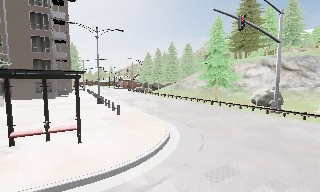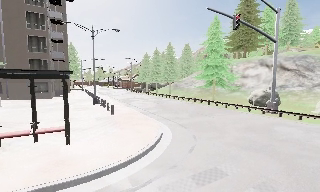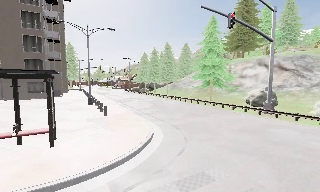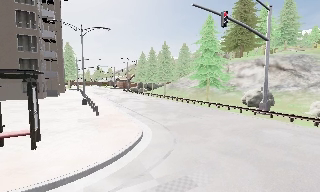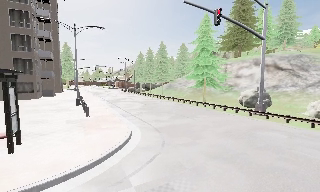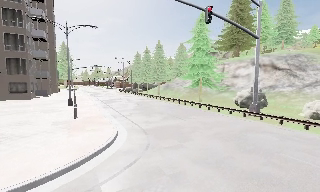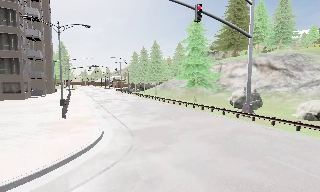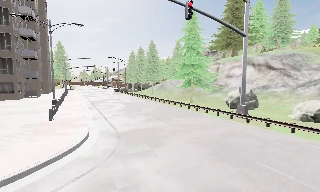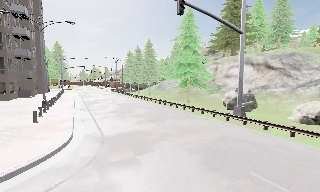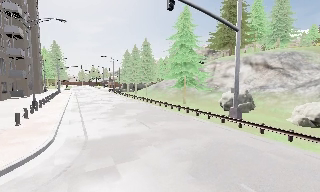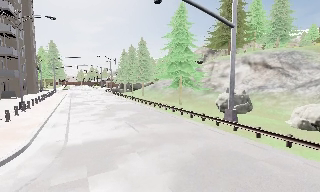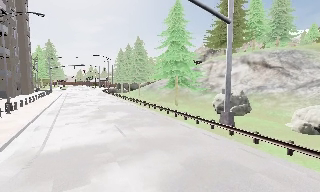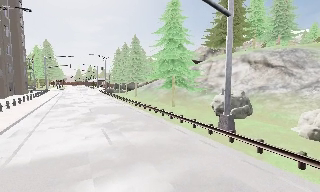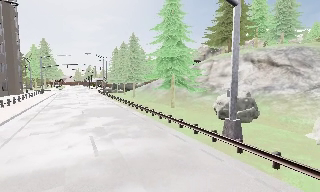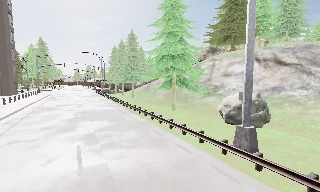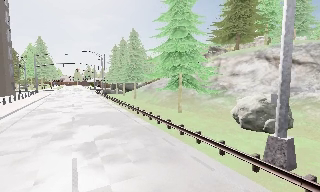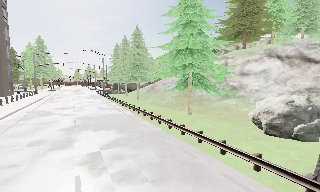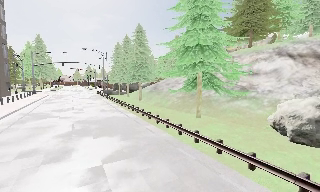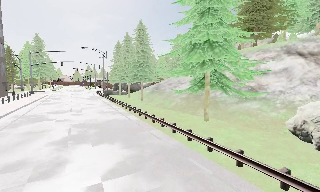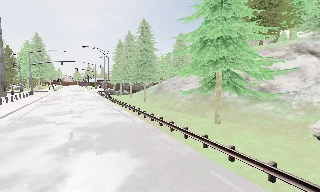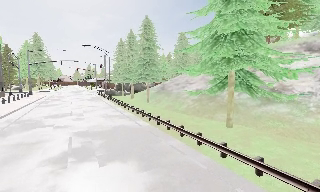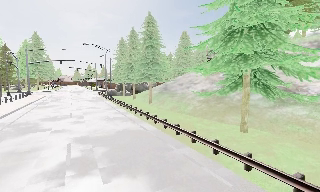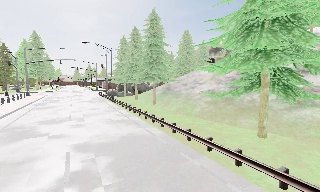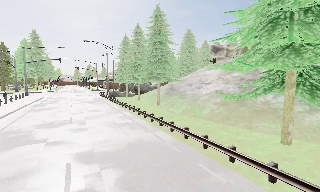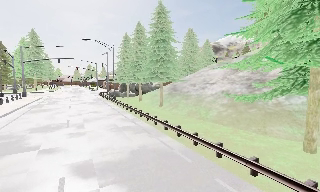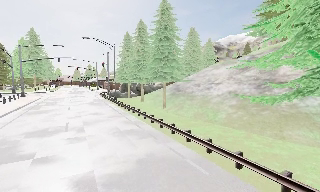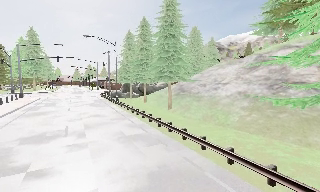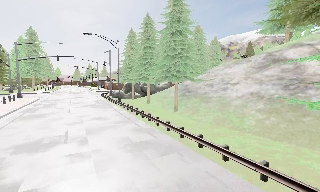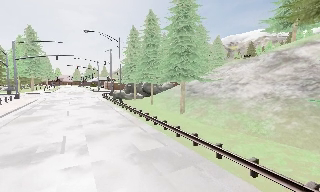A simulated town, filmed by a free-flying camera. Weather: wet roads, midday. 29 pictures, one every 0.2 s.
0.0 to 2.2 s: The camera travels to its right and forward, about 7 m, so close, fixed things drift to the left. It gains speed.
2.2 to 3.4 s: The camera travels forward, about 6 m, so what stands in front looms larger.
3.4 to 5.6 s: The camera travels forward and to its left, about 10 m, so what stands in front looms larger.
The film runs forward here.
